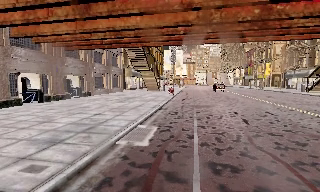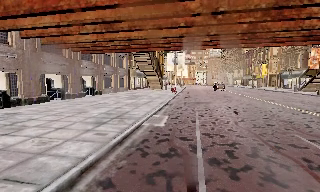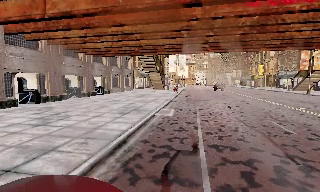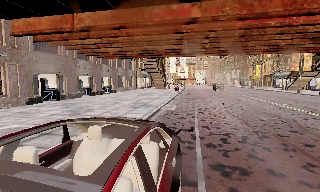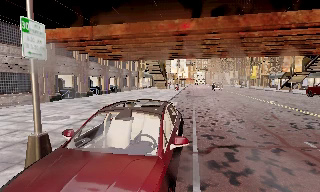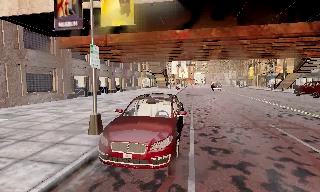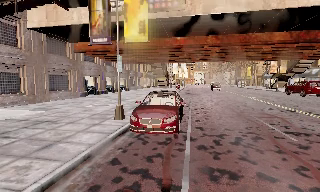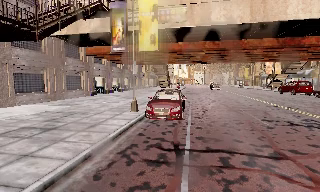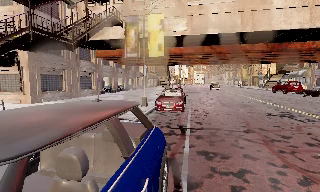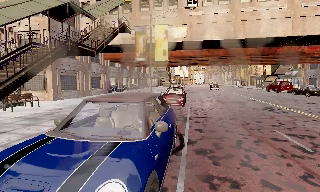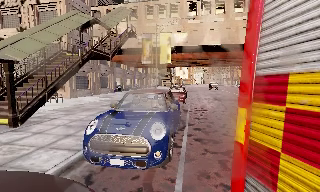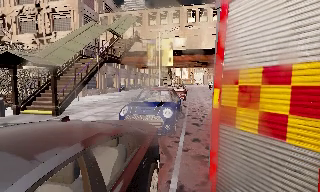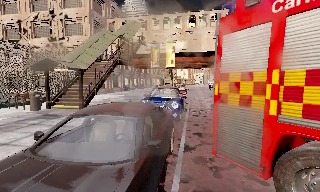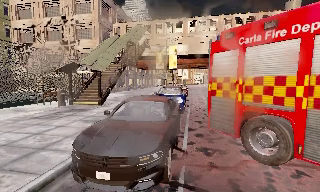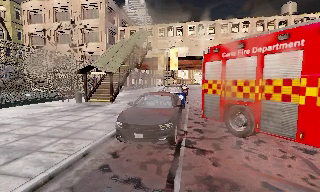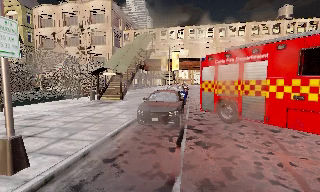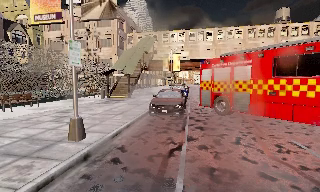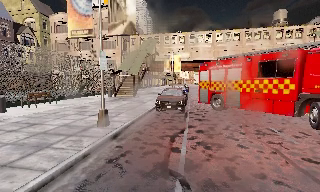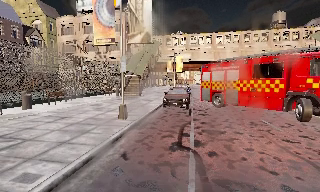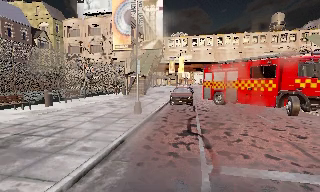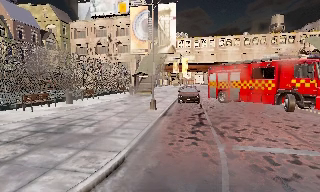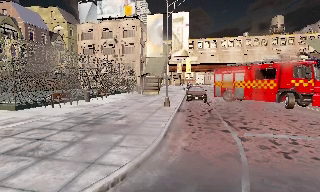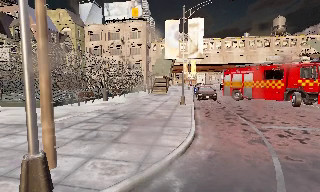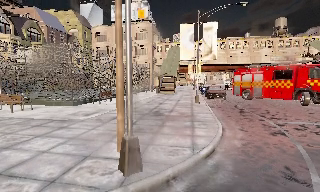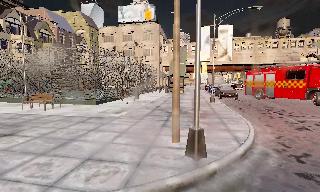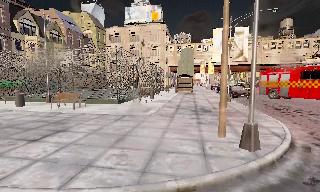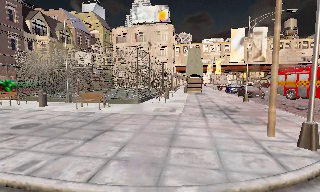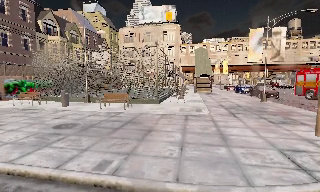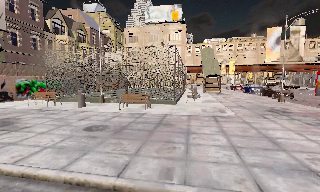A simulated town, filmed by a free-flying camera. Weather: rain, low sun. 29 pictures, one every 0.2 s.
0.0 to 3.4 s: The camera travels backward, about 35 m, so what stands in front gets smaller.
3.4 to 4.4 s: The camera travels backward and to its left, about 7 m, so what stands in front gets smaller.
4.4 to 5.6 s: The camera travels to its left, about 10 m, so close, fixed things drift to the right.
The film runs forward here.
